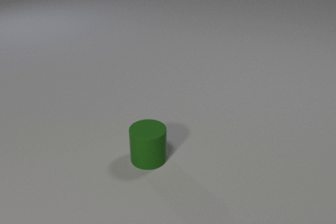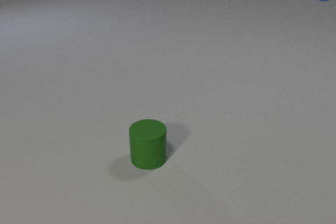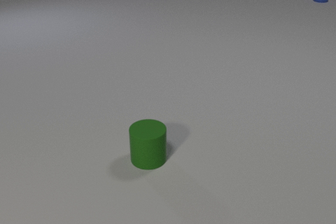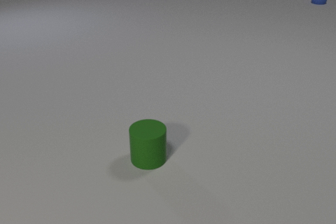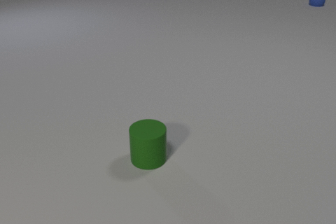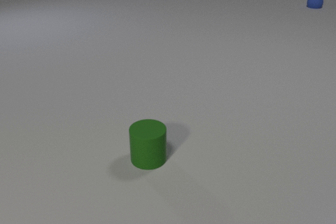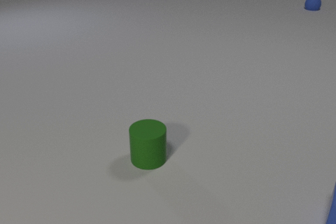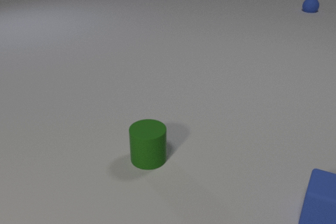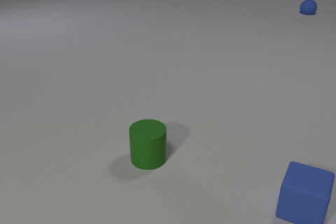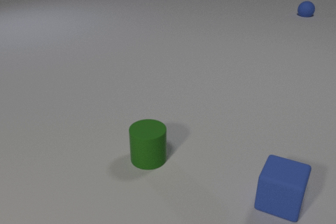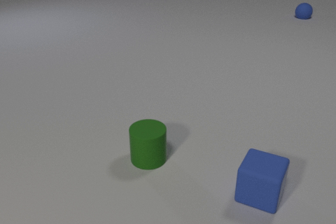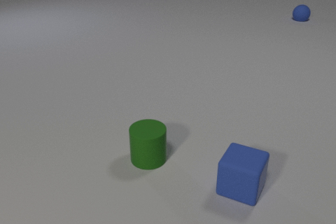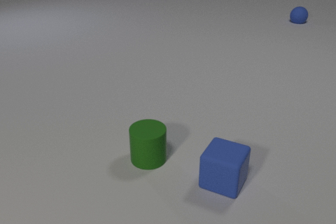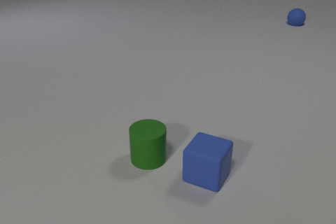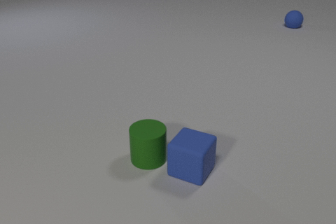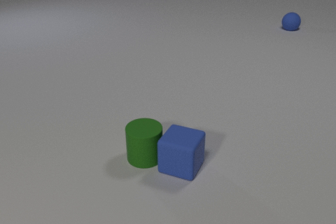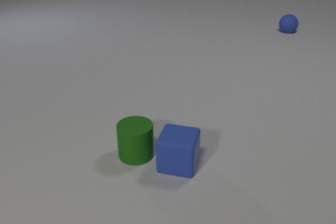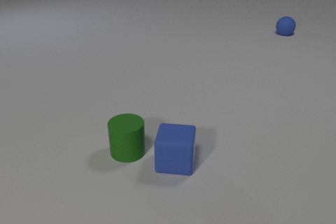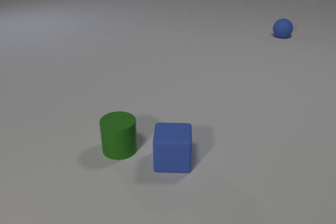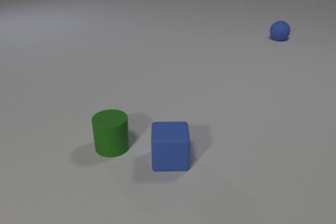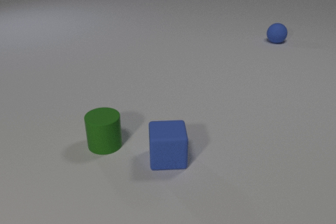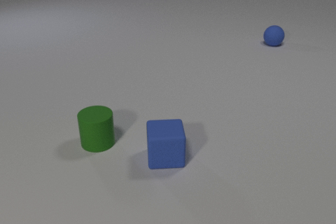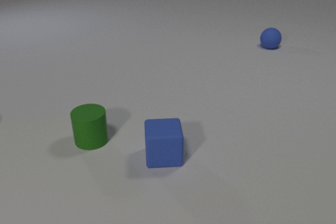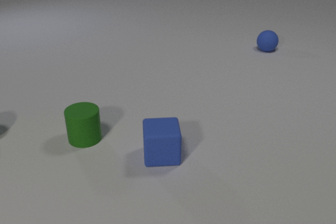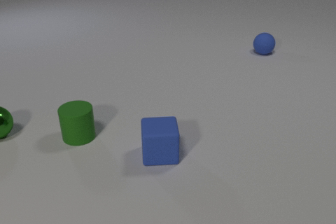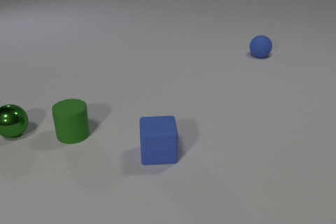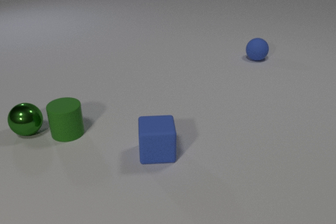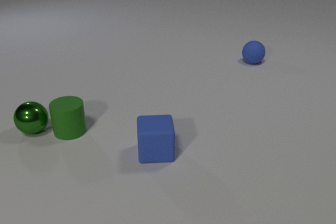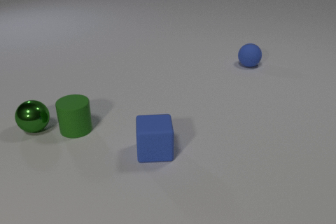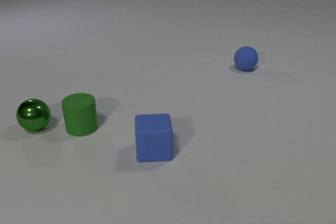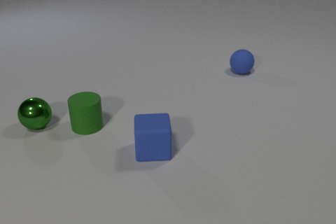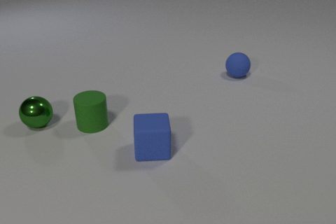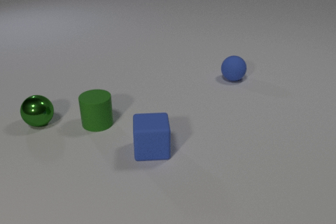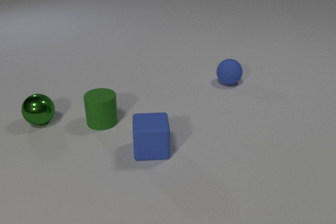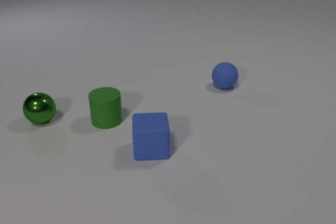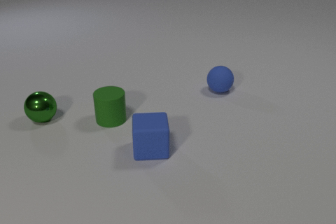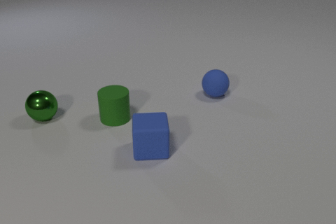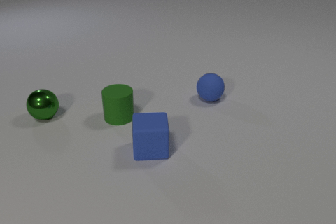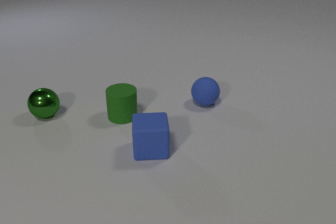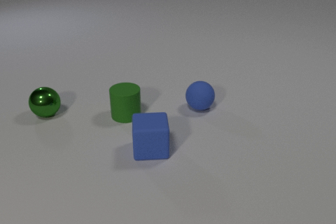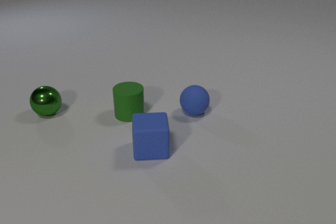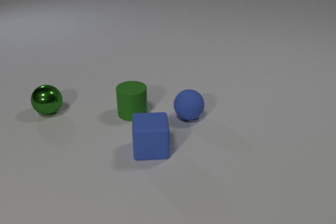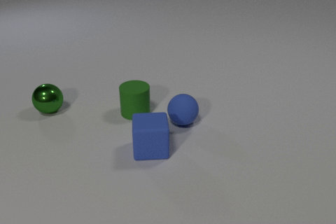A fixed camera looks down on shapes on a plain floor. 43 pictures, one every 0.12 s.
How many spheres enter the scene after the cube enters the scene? 1.
How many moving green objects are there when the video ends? 2.
Are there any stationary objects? no.
0.00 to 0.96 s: The blue rubber cube comes in at the right edge, slides to the left. The blue rubber sphere rolls toward the camera.
0.96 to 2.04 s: The blue rubber cube slides to the left, spins counterclockwise seen from above by about 15 degrees, its near face sliding to the right. The green rubber cylinder slides to the left and away from the camera. The blue rubber sphere rolls toward the camera. The blue rubber cube and the green rubber cylinder collide.
2.04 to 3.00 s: The blue rubber cube slides to the left and away from the camera. The green rubber cylinder slides to the left and away from the camera. The green metal sphere comes in at the left edge, rolls to the right. The blue rubber sphere rolls toward the camera.
3.00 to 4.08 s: The blue rubber cube slides to the left. The green rubber cylinder slides to the right and away from the camera. The green metal sphere rolls to the right and away from the camera. The blue rubber sphere rolls toward the camera. The green rubber cylinder and the green metal sphere collide.
4.08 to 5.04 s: The green rubber cylinder slides to the right and away from the camera. The green metal sphere rolls away from the camera and to the right. The blue rubber sphere rolls toward the camera and to the left.
